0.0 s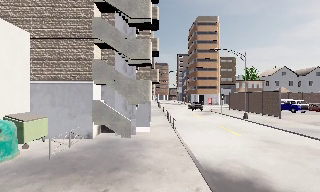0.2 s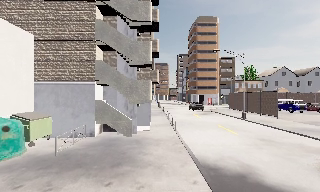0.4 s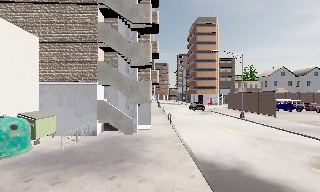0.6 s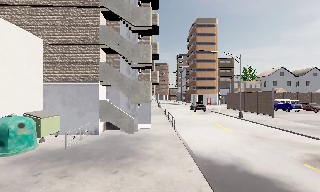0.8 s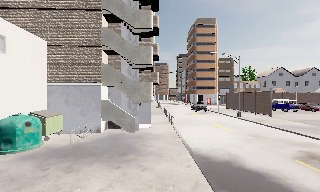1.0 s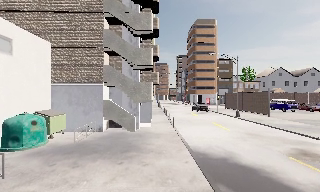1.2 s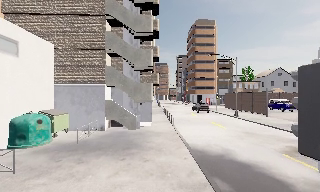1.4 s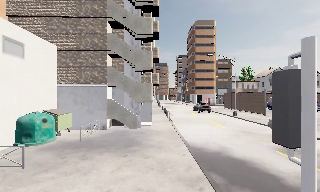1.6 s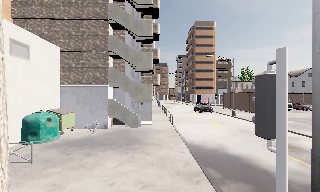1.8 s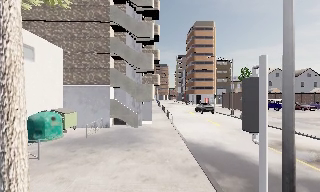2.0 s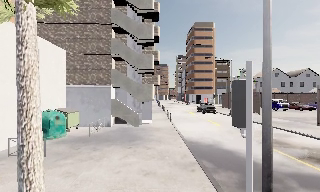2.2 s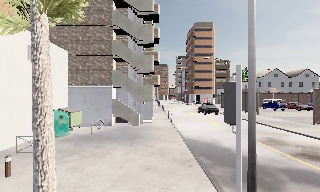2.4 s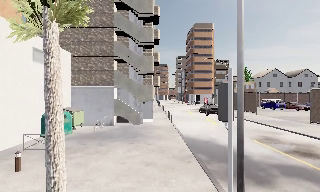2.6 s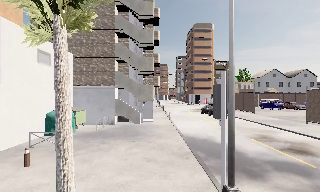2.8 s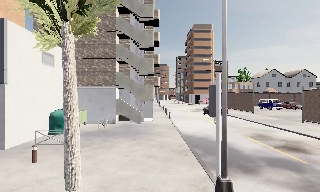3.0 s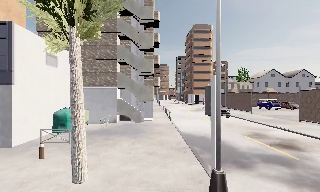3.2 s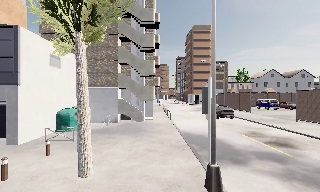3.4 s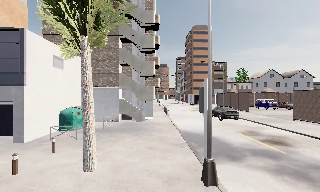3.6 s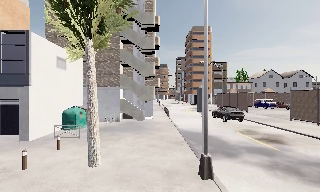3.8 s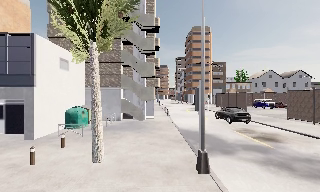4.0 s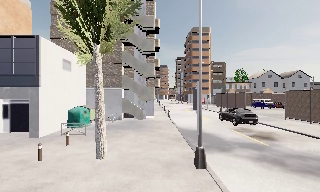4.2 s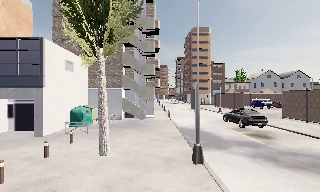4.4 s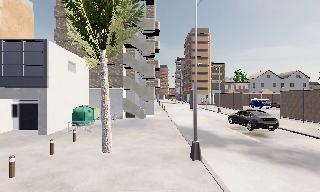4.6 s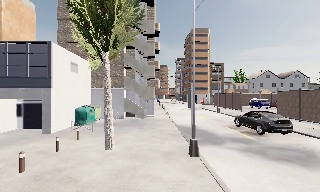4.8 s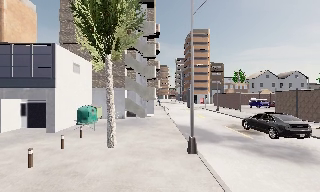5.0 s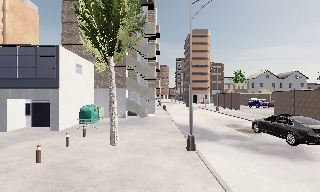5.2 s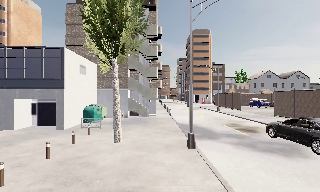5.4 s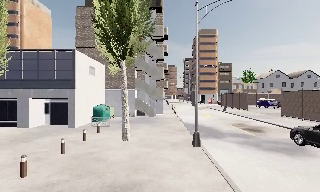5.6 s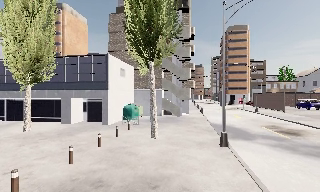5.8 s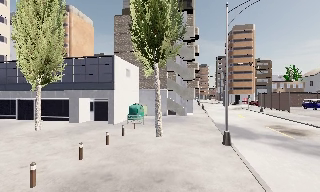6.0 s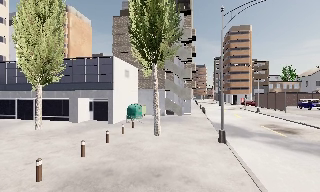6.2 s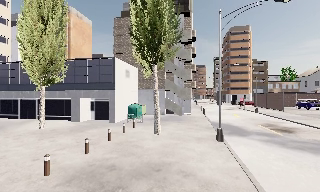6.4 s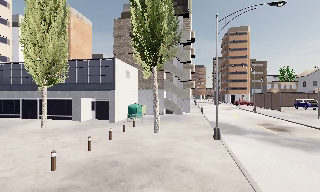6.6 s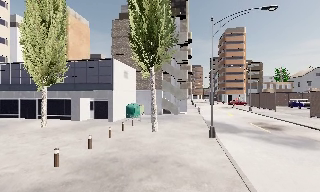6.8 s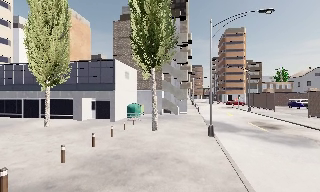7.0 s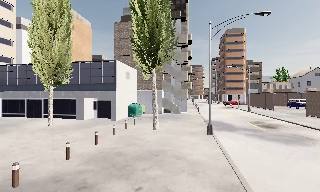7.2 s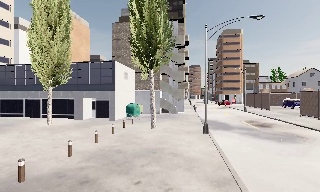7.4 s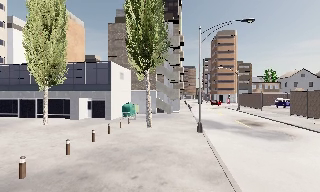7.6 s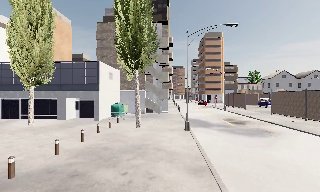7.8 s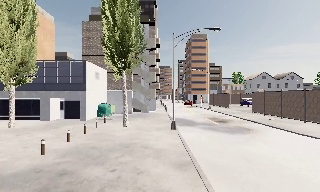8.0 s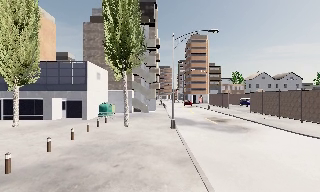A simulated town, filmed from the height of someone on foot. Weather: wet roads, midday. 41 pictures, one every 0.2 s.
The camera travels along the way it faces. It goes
backward.
0.0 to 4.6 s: The camera travels backward, about 8 m, so what stands in front gets smaller.
4.6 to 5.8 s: The scene slides to the right, as the camera pans about 15 degrees to its left. It travels backward, about 2 m, so what stands in front gets smaller.
5.8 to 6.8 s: The camera travels backward, about 1.5 m, so what stands in front gets smaller.
6.8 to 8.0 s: The camera pans to its right, which is clockwise from overhead, by about 10 degrees. It travels backward, about 2 m, so what stands in front gets smaller.
The film runs backward here.
